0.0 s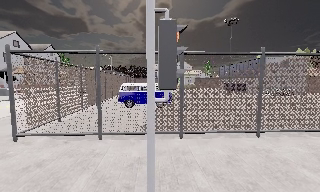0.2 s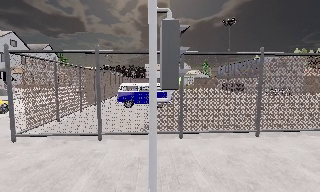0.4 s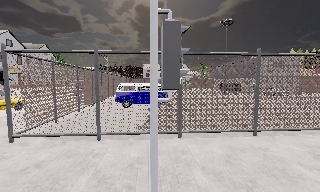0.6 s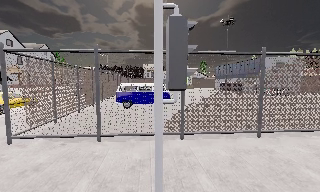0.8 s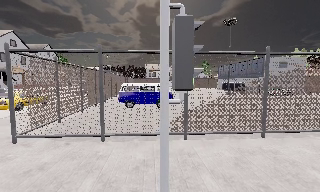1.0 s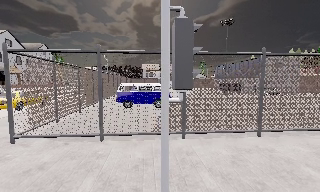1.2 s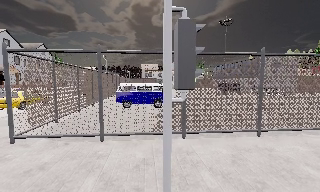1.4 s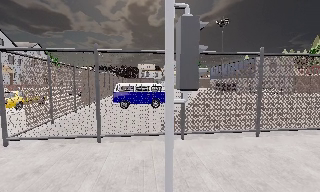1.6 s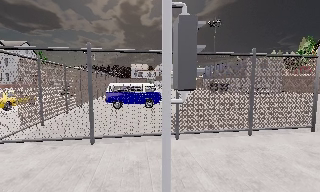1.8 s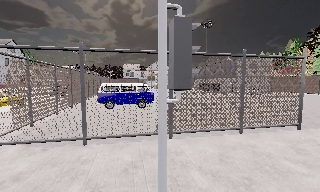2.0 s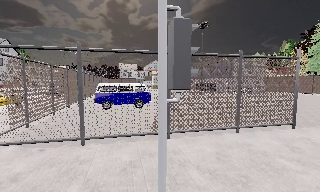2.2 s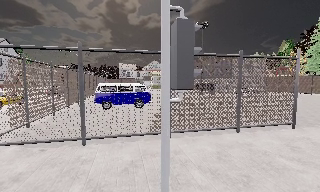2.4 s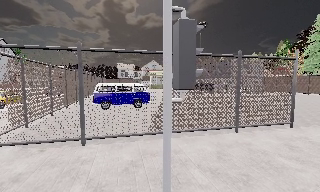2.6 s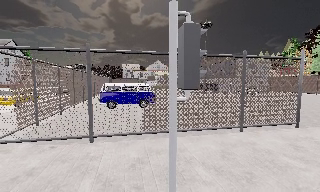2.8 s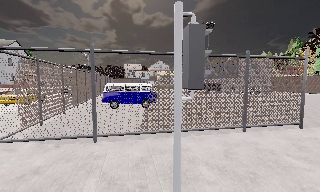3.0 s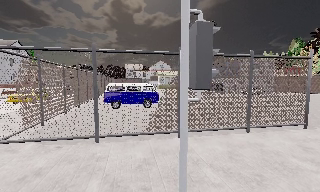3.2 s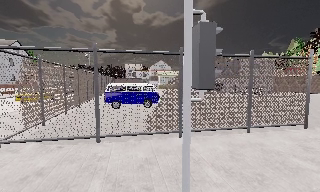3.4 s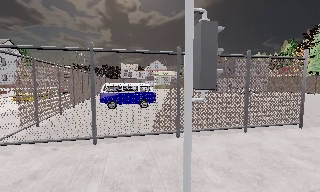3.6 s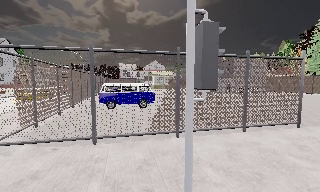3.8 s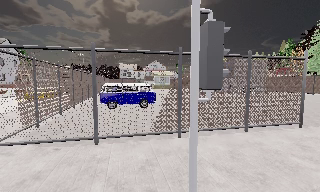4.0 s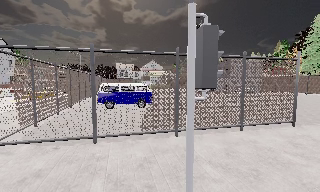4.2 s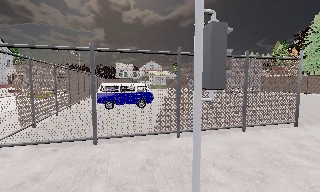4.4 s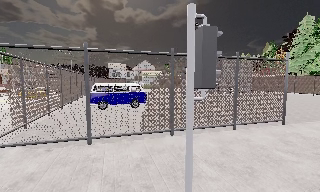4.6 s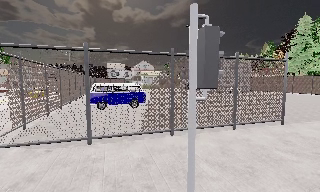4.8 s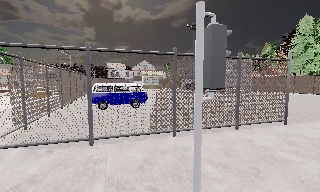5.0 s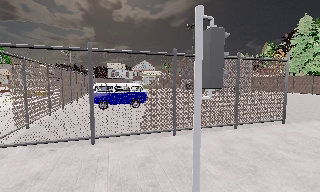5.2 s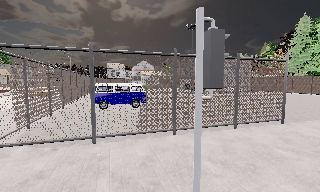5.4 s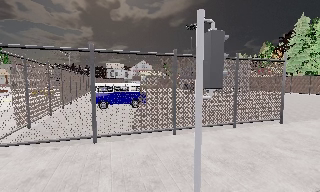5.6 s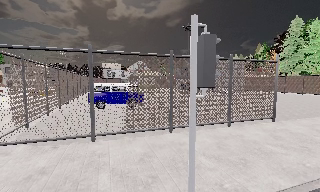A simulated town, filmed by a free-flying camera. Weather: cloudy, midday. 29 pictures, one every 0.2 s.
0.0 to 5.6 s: The camera pans to its right, which is clockwise from overhead, by about 15 degrees. It travels to its left, about 1.5 m.
The film runs forward here.
